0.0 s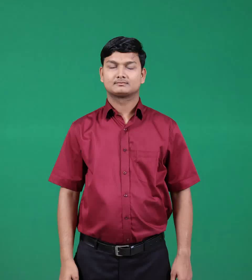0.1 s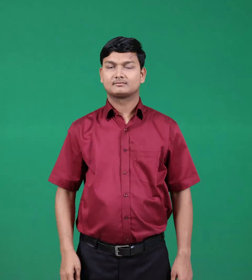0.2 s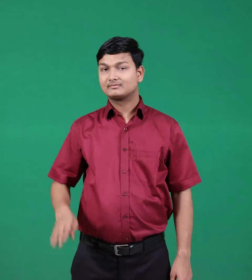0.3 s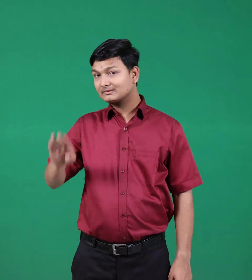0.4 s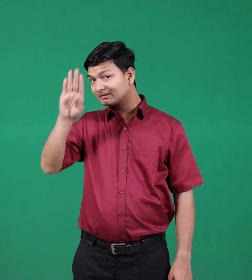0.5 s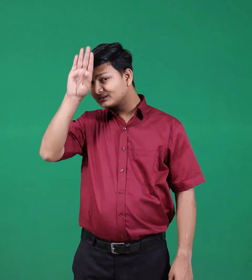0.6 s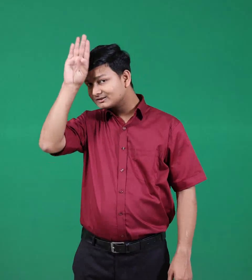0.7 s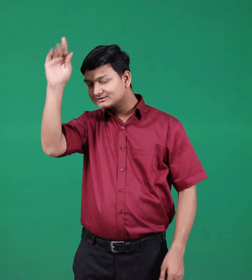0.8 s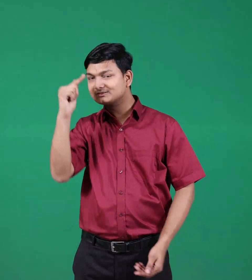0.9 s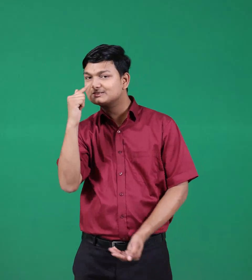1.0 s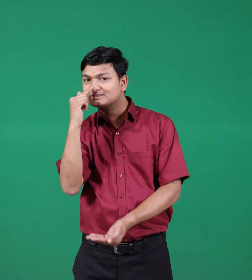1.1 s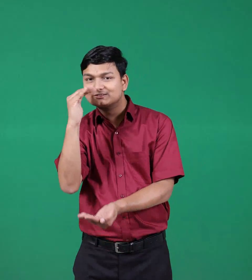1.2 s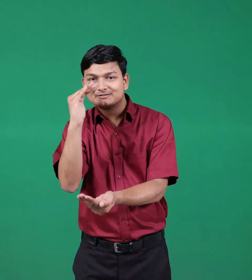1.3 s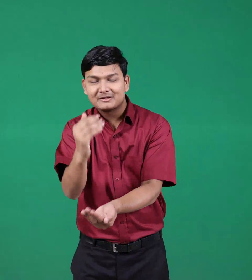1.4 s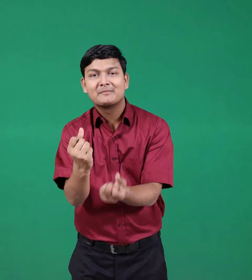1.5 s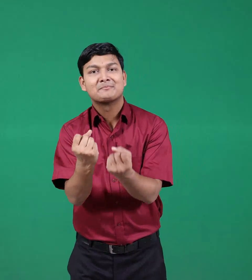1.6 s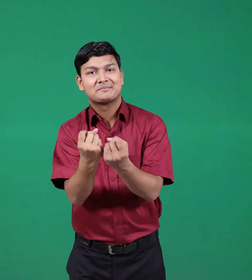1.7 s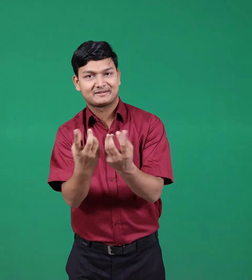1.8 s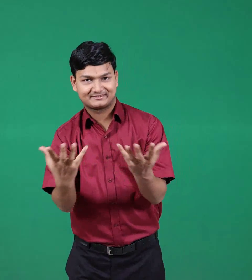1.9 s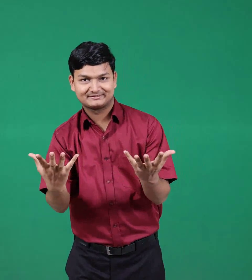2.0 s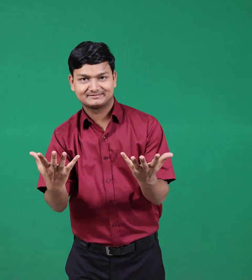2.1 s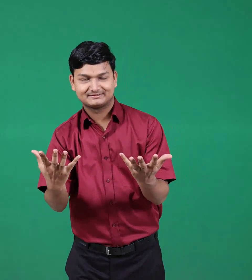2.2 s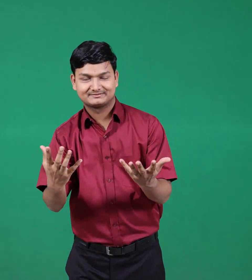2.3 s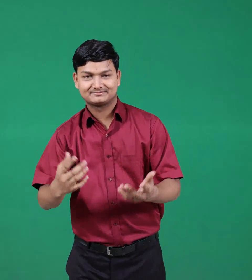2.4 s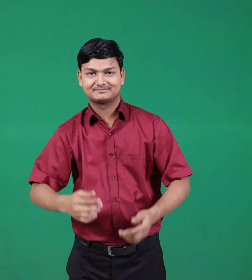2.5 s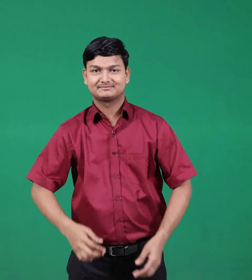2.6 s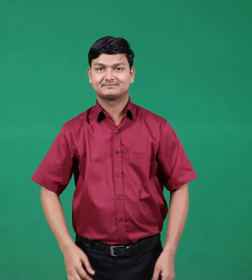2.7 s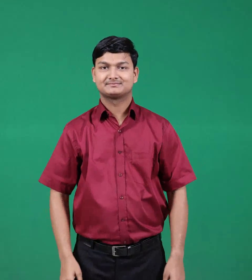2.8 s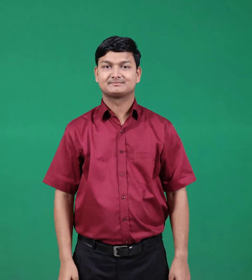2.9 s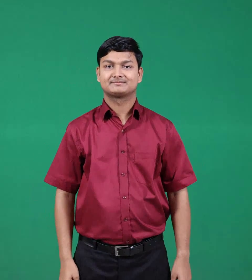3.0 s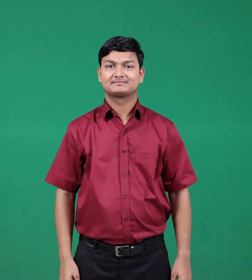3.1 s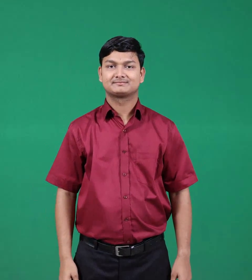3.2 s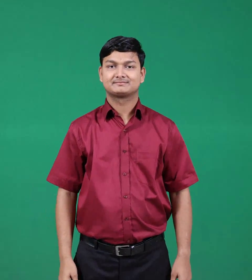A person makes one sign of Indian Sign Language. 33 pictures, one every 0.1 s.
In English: princesses
